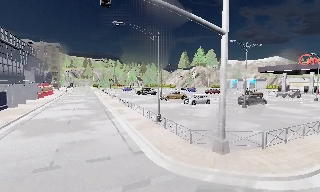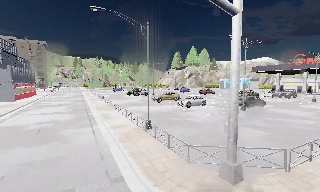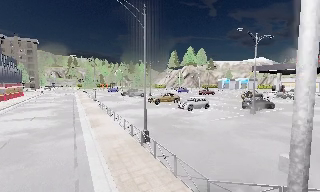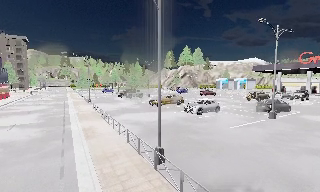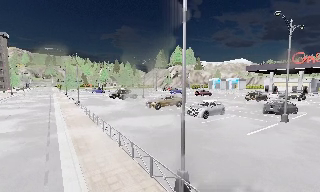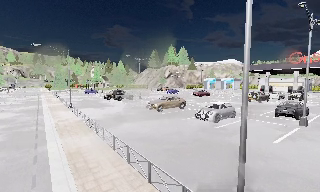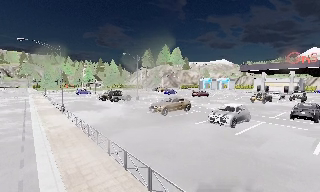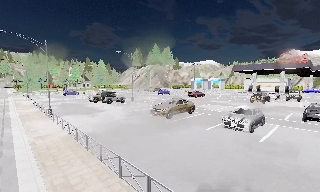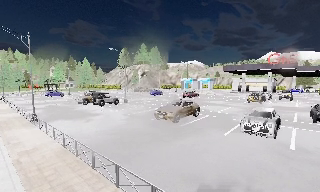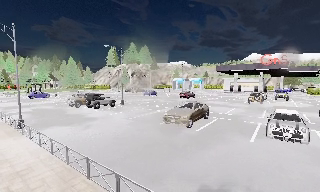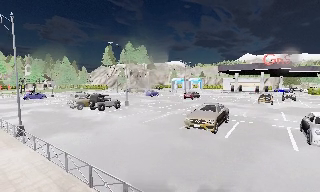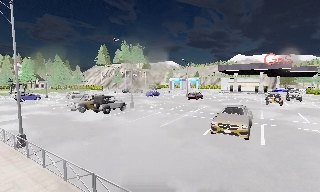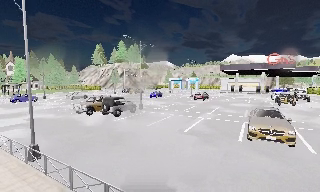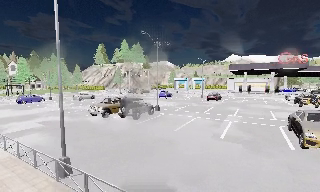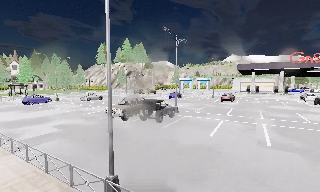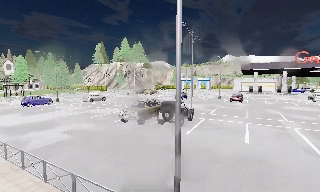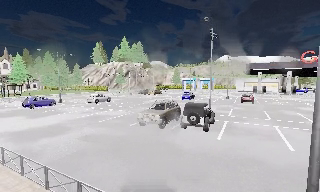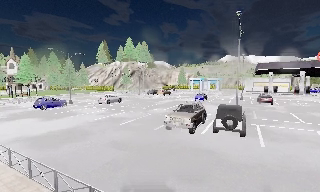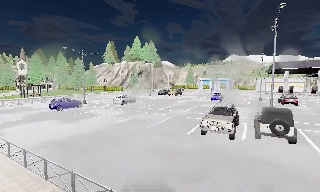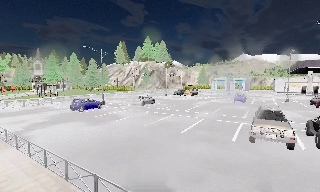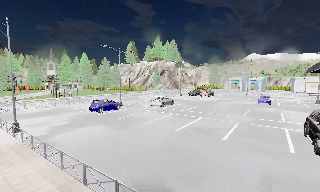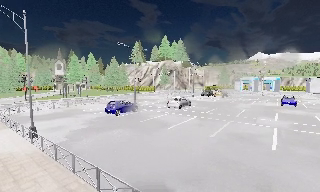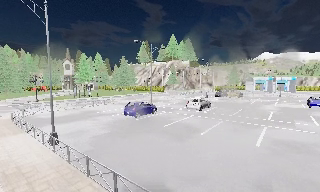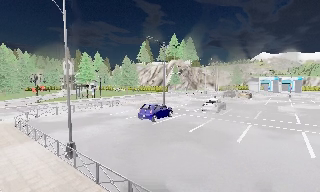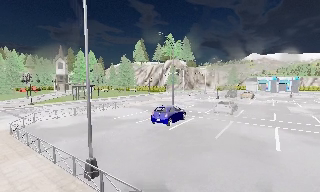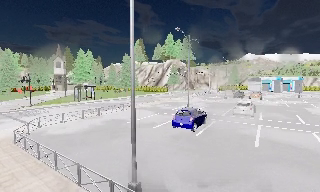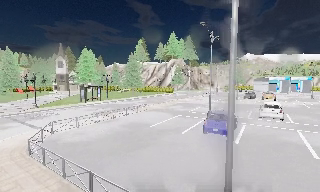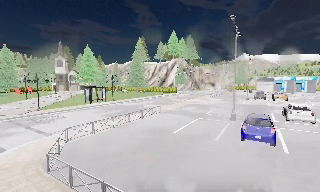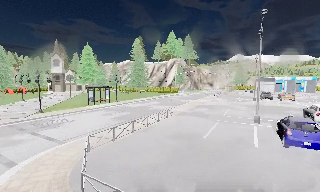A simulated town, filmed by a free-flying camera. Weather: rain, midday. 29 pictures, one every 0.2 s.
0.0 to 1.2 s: The camera pans to its right, which is clockwise from overhead, by about 15 degrees. It travels forward, about 13 m, so what stands in front looms larger.
1.2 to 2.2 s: The camera pans to its right, which is clockwise from overhead, by about 20 degrees. It travels to its left and forward, about 11 m, so close, fixed things drift to the right.
2.2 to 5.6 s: The camera travels to its left and forward, about 40 m, so close, fixed things drift to the right.
The film runs forward here.
